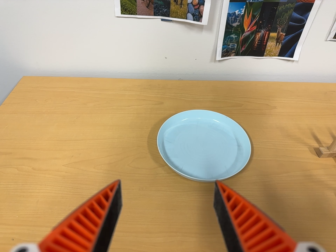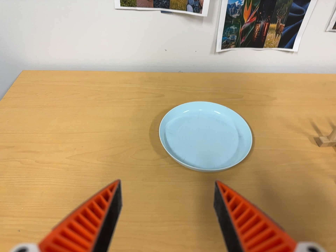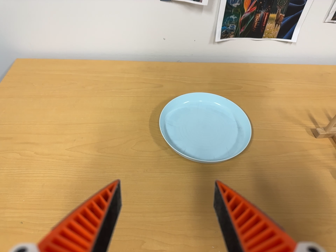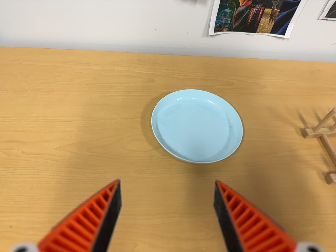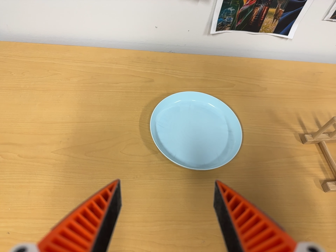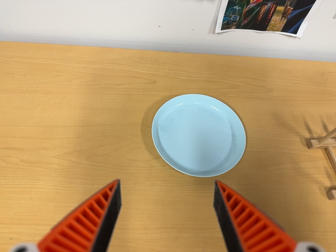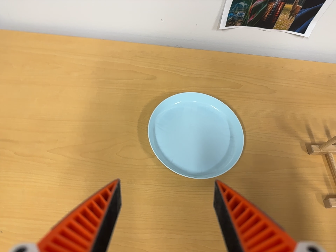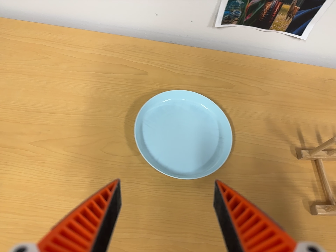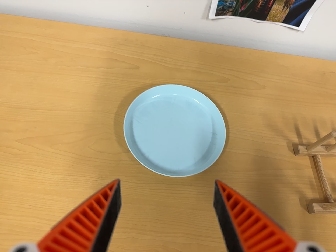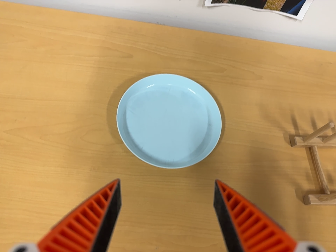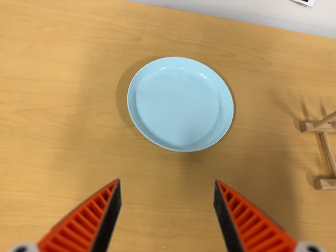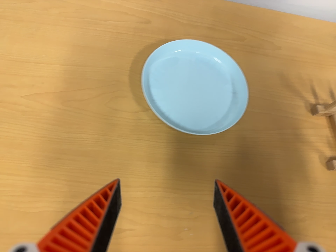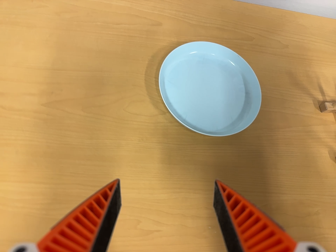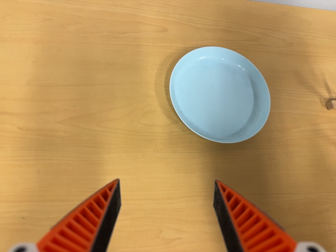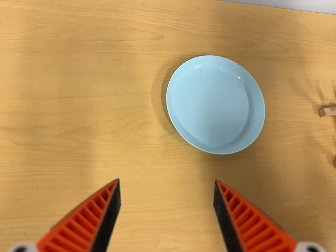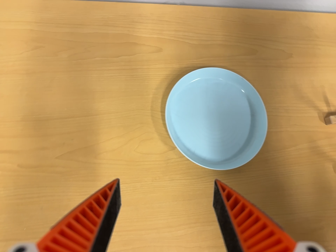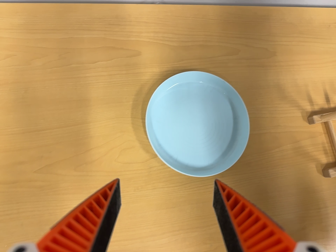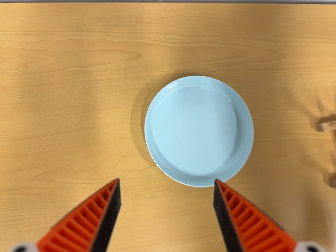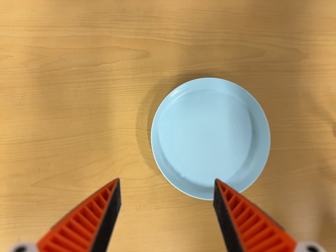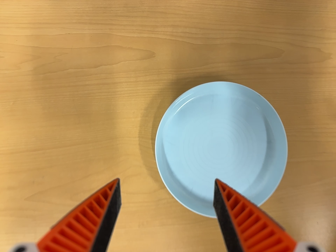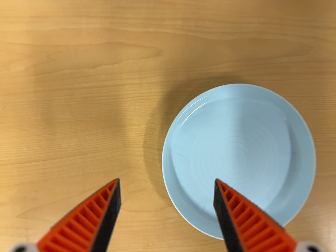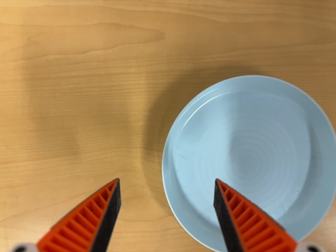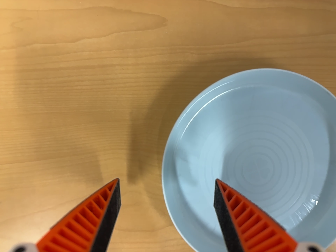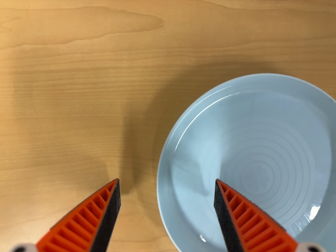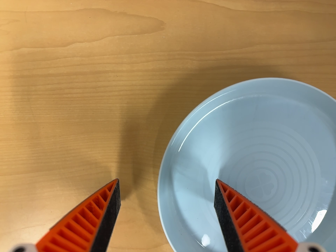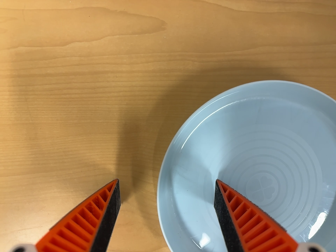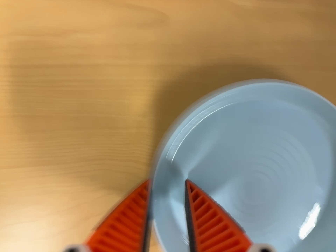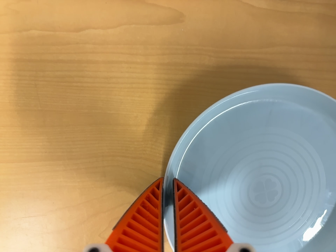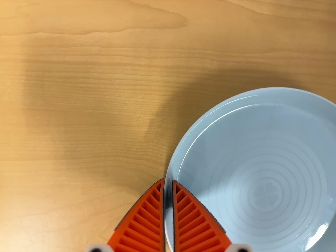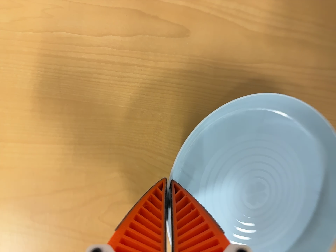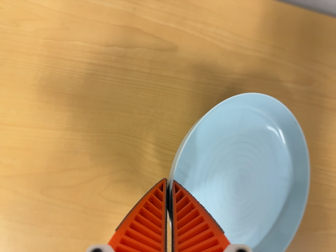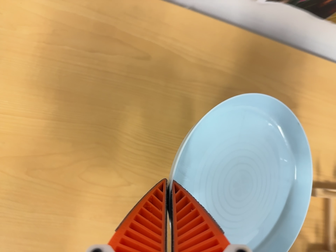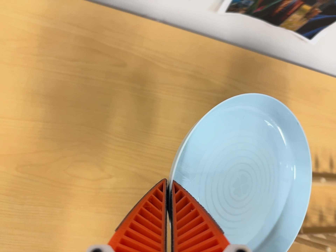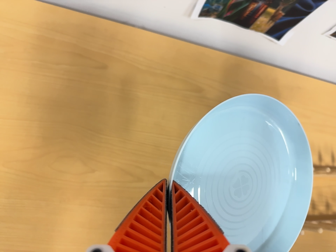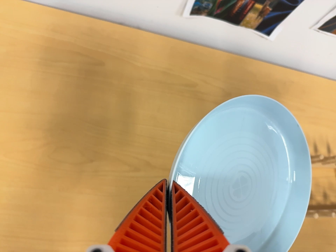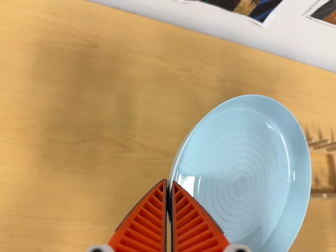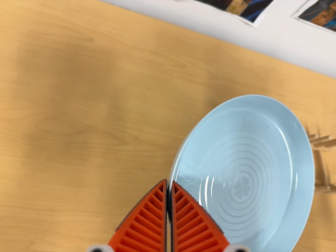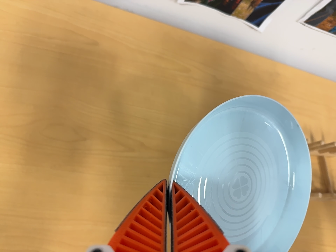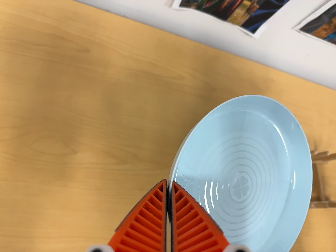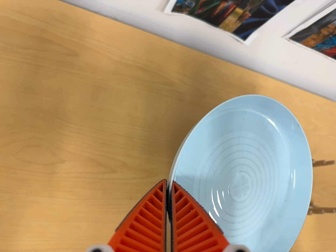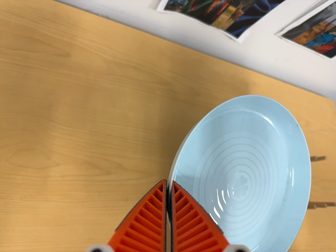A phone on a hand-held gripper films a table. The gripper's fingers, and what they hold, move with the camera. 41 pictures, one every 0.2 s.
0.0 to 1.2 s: The camera travels toward the top of its view, about 12 cm. Its aim tips toward the bottom of its view by about 15 degrees.
1.2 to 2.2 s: The camera travels forward, about 7 cm, so what stands in front looms larger.
2.2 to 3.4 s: The camera travels toward the top of its view, about 20 cm. Its aim tips toward the bottom of its view by about 15 degrees.
3.4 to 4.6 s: The camera travels forward and toward the top of its view, about 22 cm, so what stands in front looms larger. Its aim tips toward the bottom of its view by about 10 degrees.
4.6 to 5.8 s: The camera rolls about its line of sight by about 10 degrees, and the scene rotates clockwise.
5.8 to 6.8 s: The camera swings to its right by about 15 degrees, and the scene slides to the left. It travels backward and toward the bottom of its view, about 26 cm, so what stands in front gets smaller. Its aim tips toward the top of its view by about 15 degrees.
6.8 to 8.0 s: The camera pans to its right by about 10 degrees. It travels to its left, about 5 cm.
The film runs forward here.
